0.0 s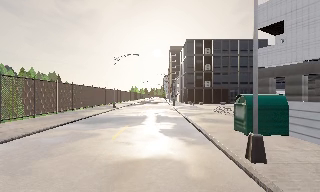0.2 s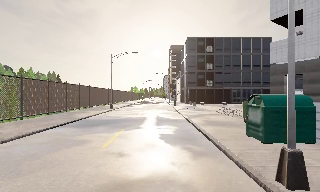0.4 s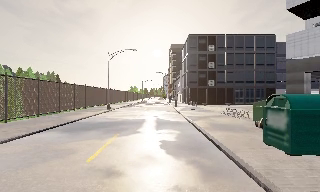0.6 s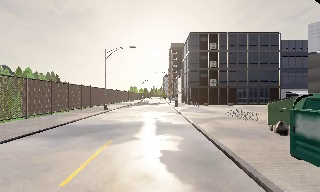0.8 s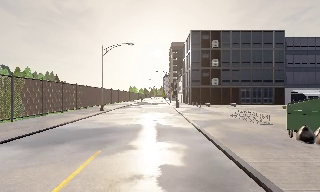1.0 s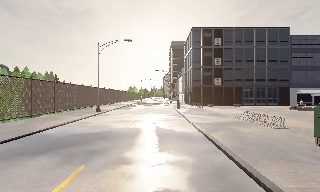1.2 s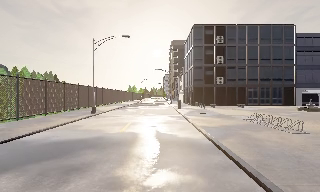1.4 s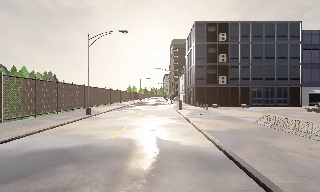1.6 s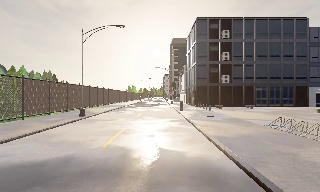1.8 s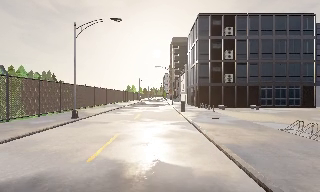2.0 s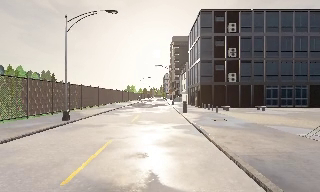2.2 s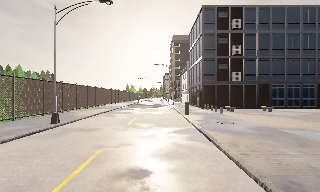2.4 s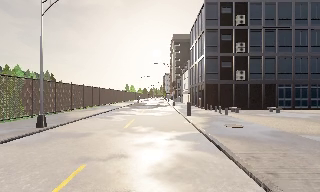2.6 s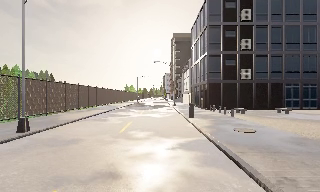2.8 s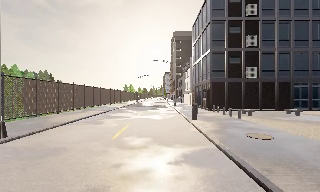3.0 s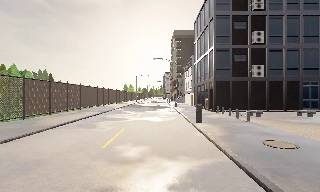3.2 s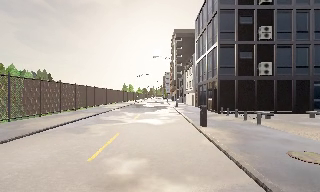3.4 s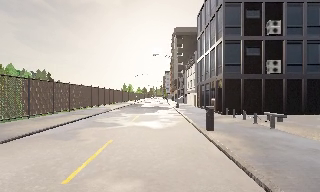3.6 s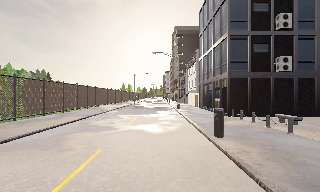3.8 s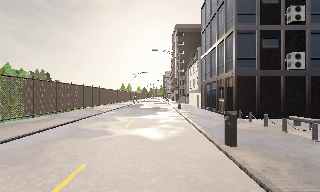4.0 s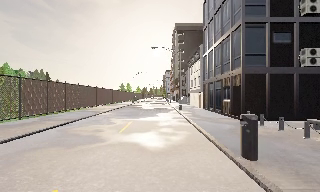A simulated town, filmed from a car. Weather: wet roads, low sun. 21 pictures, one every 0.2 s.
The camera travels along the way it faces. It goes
forward.
0.0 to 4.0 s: The camera travels forward, about 25 m, so what stands in front looms larger.
The film runs forward here.
